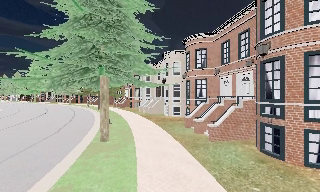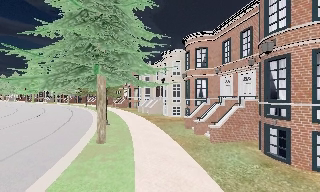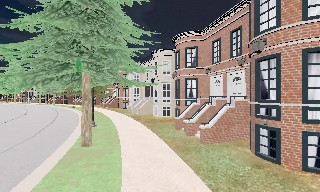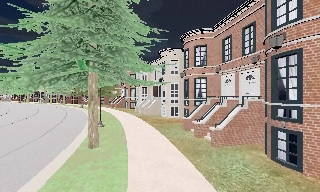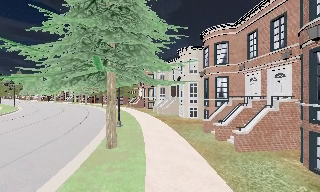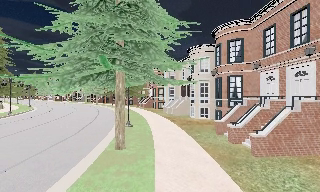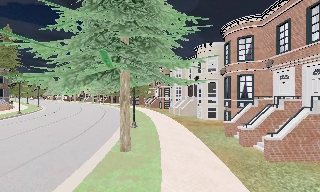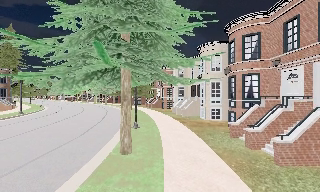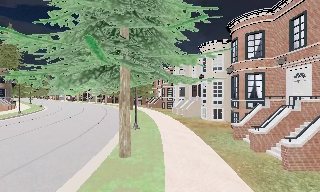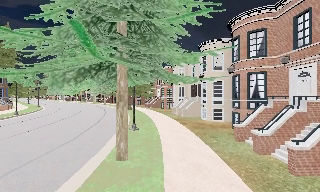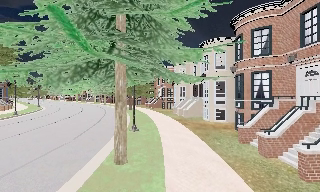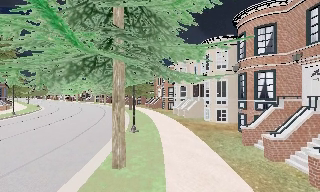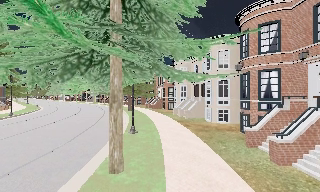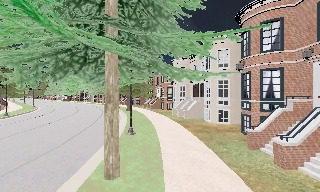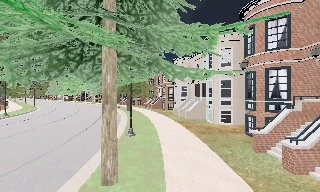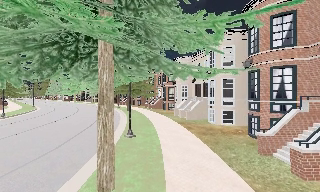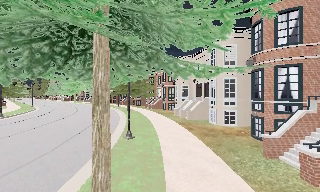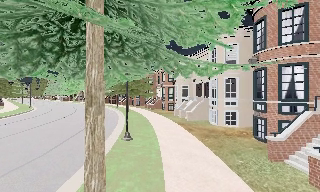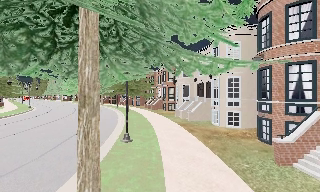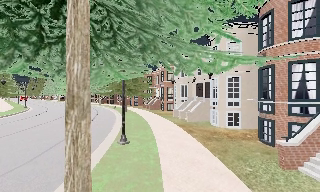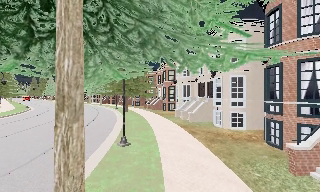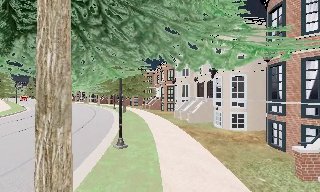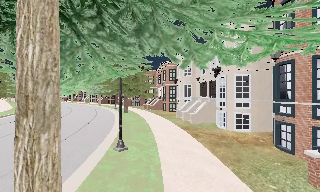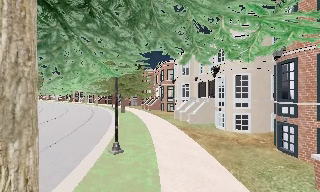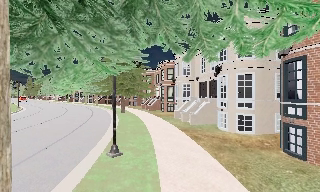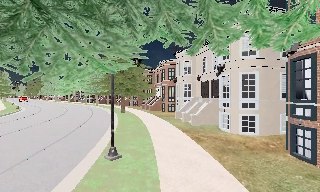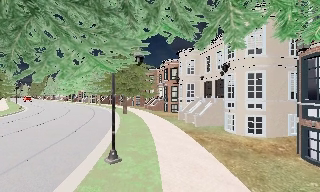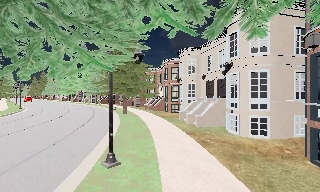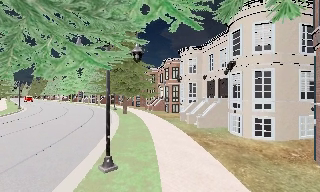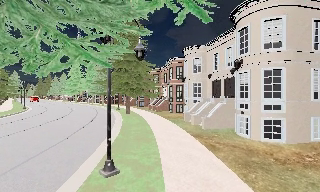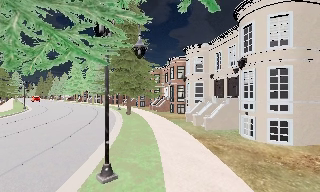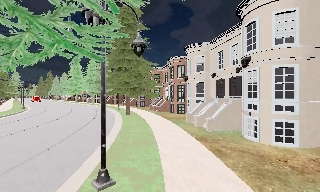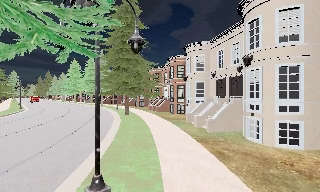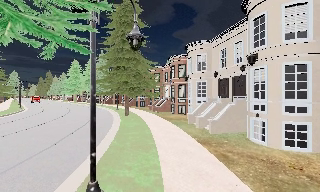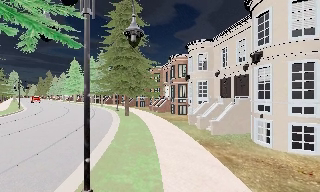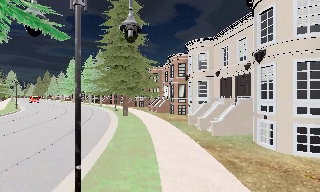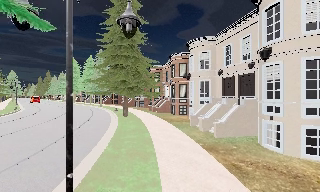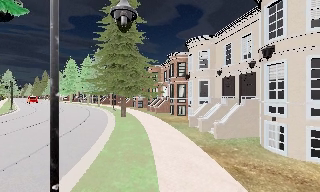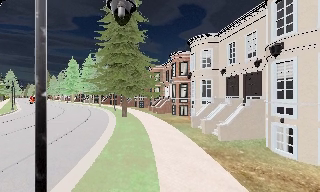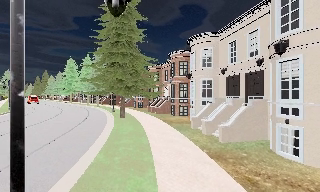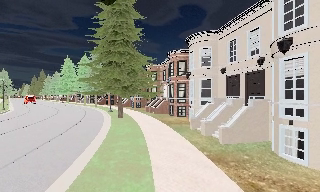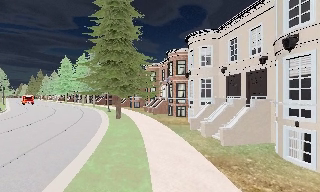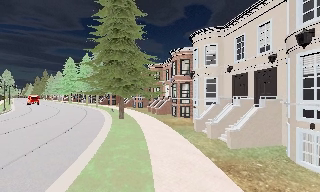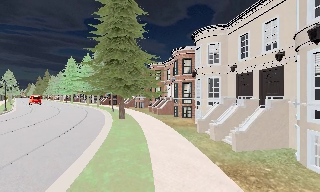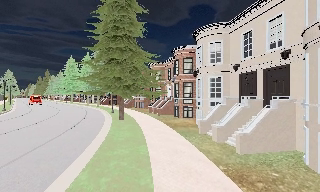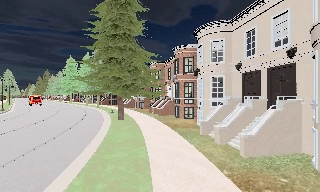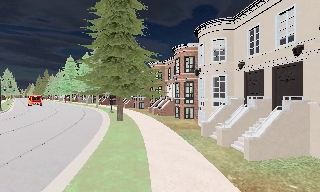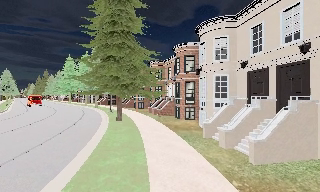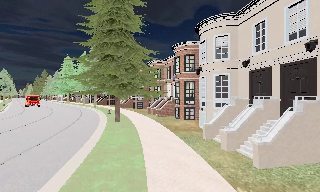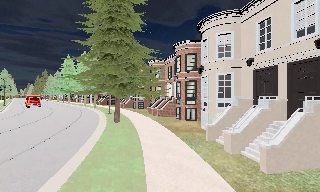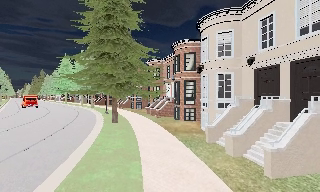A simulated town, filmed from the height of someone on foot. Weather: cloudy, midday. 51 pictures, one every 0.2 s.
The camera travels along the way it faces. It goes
forward.
0.0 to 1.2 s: The camera swings to its left by about 10 degrees, and the scene slides to the right. It travels forward, about 1.5 m, so what stands in front looms larger.
1.2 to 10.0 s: The camera travels forward, about 13 m, so what stands in front looms larger.
The film runs forward here.
